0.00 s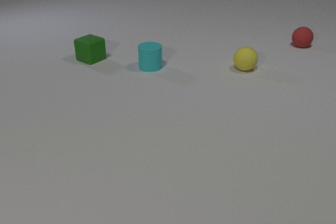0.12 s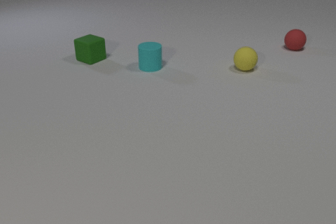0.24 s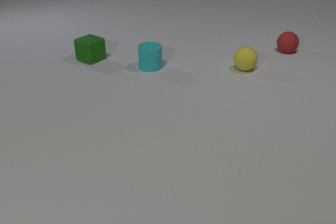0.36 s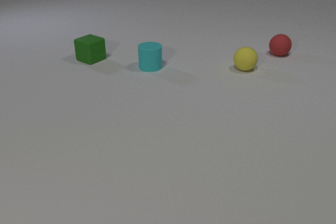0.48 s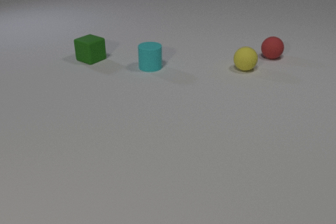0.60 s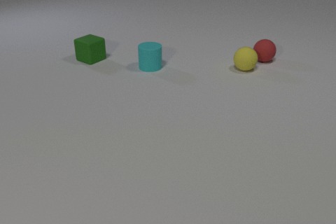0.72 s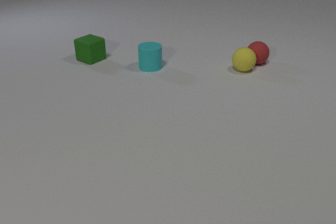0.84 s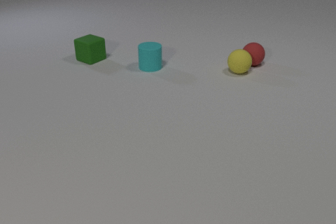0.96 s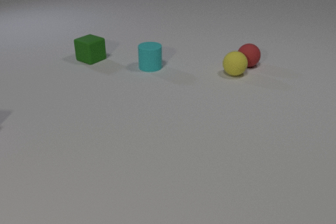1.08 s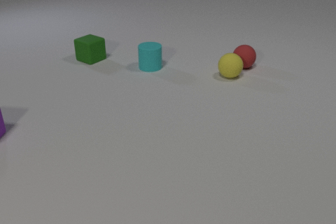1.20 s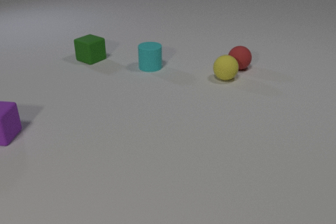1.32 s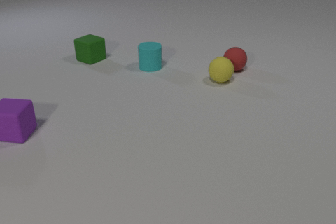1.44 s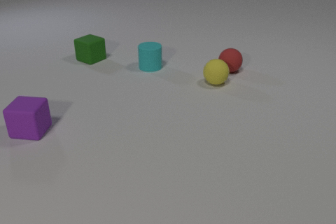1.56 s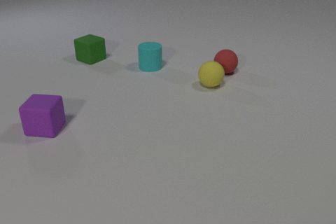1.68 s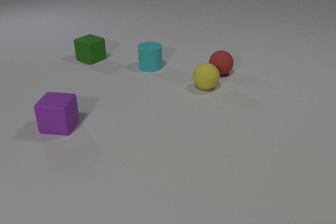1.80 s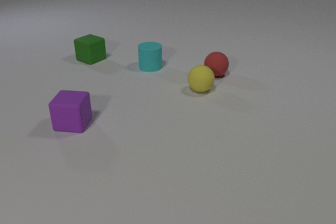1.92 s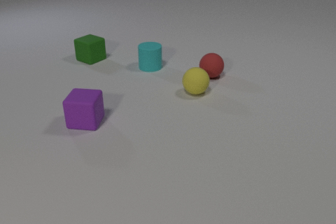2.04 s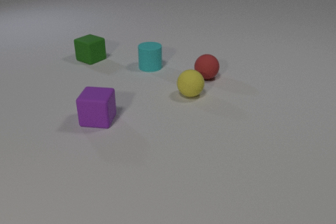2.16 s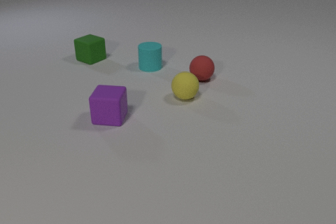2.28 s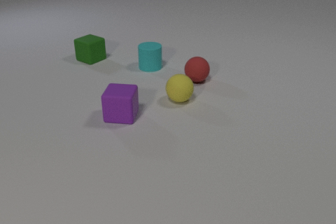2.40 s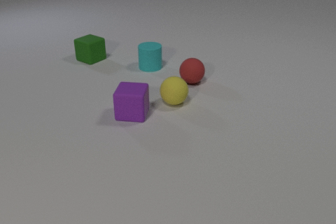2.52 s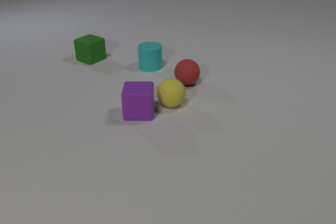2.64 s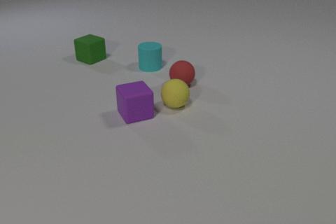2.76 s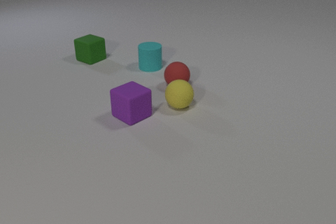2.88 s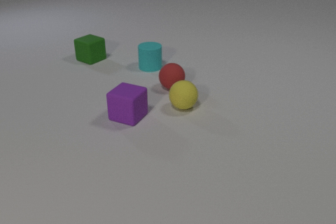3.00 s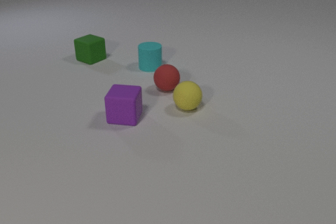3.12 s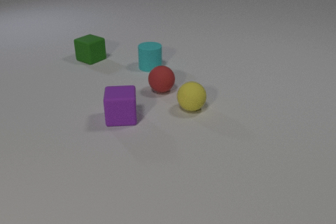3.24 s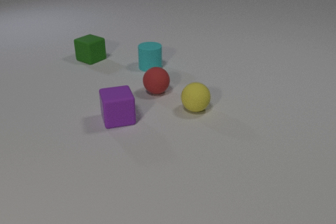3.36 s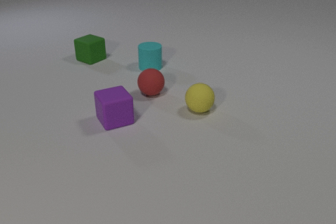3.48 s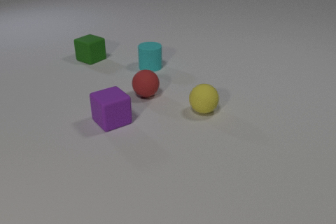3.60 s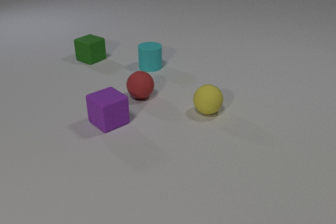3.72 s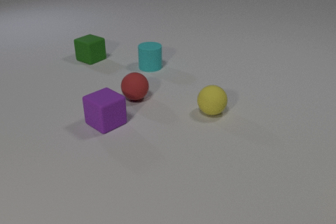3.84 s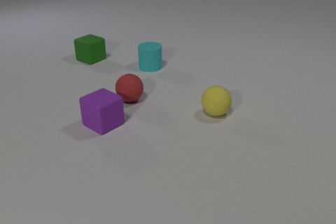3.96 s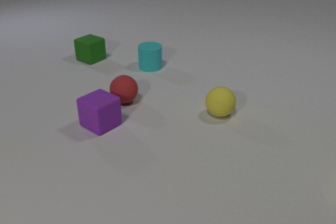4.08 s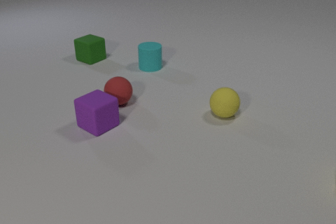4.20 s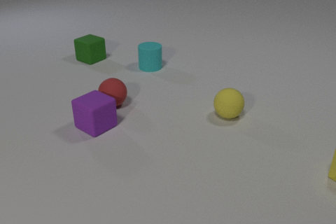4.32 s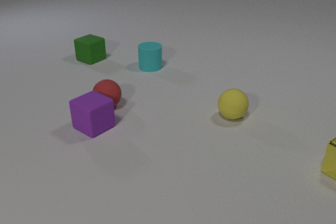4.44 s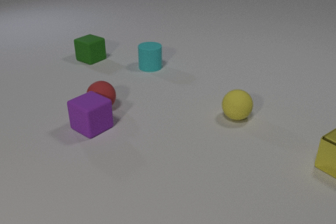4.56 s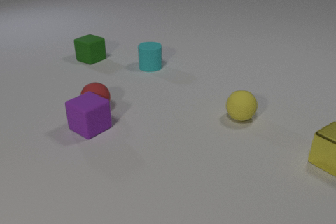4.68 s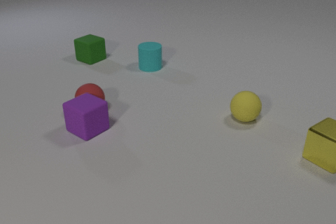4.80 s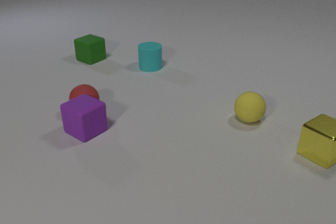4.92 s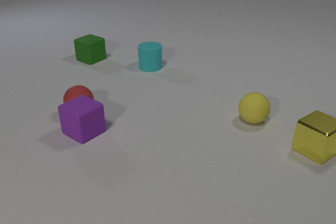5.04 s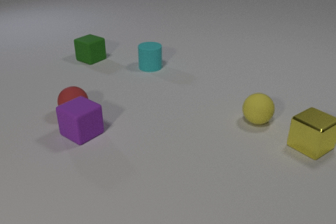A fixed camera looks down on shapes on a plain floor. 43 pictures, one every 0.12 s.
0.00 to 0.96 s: The red rubber sphere rolls toward the camera and to the left. The yellow rubber sphere rolls toward the camera and to the left. The red rubber sphere and the yellow rubber sphere collide.
0.96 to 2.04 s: The red rubber sphere rolls to the left and toward the camera. The yellow rubber sphere rolls toward the camera and to the left. The purple rubber cube comes in at the left edge, slides to the right.
2.04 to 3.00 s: The red rubber sphere rolls to the left and toward the camera. The yellow rubber sphere rolls toward the camera. The purple rubber cube slides to the right, spins so that its near face slides to the right, counterclockwise seen from above. The yellow rubber sphere and the purple rubber cube collide.
3.00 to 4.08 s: The red rubber sphere rolls to the left and toward the camera. The yellow rubber sphere rolls to the right. The purple rubber cube slides to the left and toward the camera, spins counterclockwise seen from above by about 60 degrees, its near face sliding to the right.
4.08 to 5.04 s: The red rubber sphere rolls to the left. The yellow rubber sphere rolls to the right. The purple rubber cube slides to the left and toward the camera. The yellow metal cube comes in at the right edge, slides to the left and away from the camera. The red rubber sphere and the purple rubber cube collide.
How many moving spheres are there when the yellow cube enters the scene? 2.
How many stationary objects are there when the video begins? 3.
What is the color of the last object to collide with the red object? purple.
